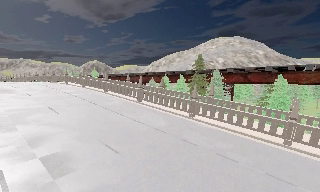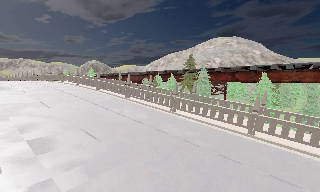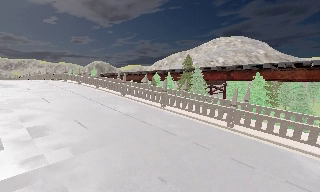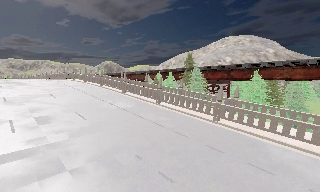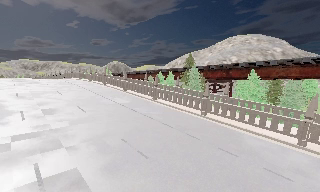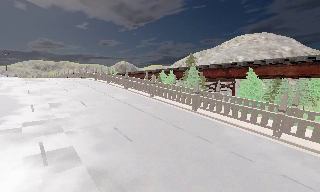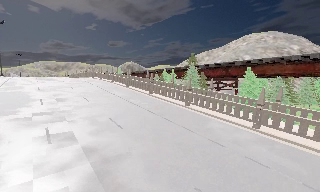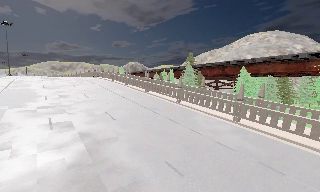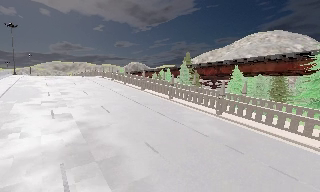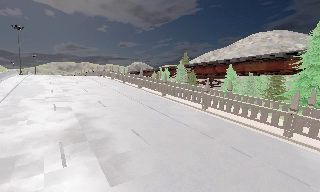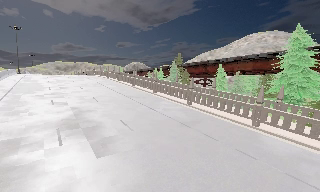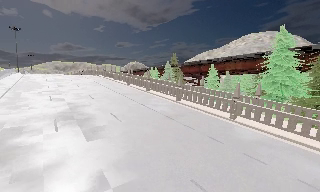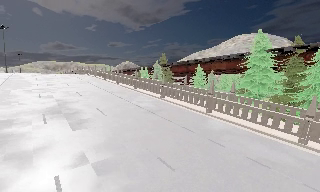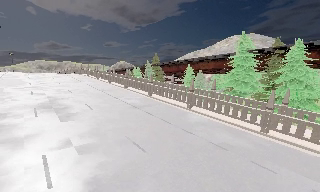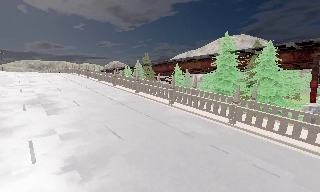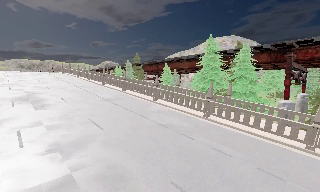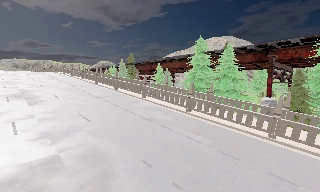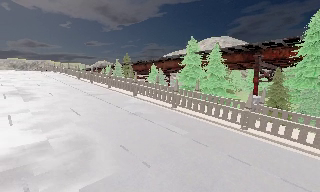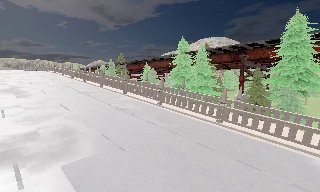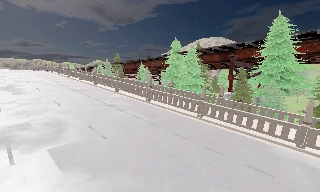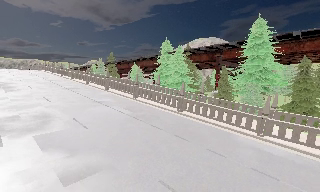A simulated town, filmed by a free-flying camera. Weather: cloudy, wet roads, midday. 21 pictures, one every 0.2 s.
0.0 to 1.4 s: The camera pans to its left, which is counterclockwise from overhead, by about 15 degrees. It travels to its right and backward, about 12 m, so close, fixed things drift to the left.
1.4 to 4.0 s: The camera swings to its right by about 10 degrees, and the scene slides to the left. It travels backward and to its right, about 20 m, so what stands in front gets smaller.
The film runs backward here.
